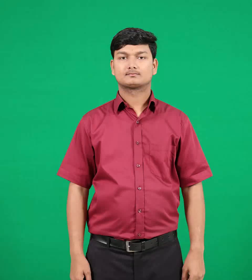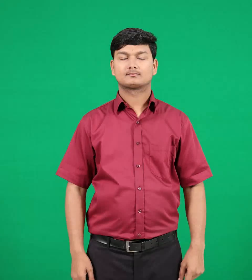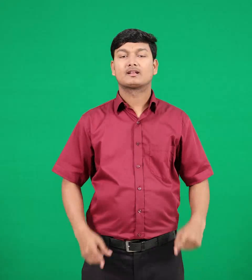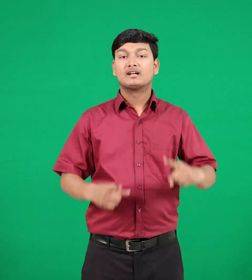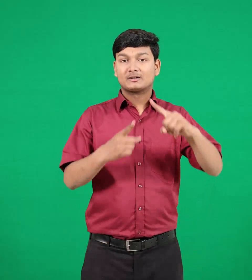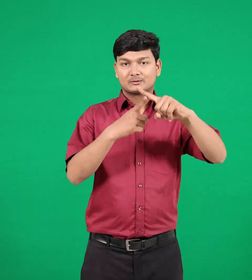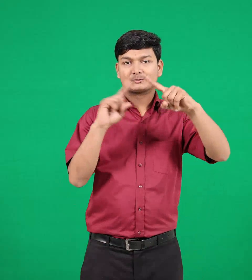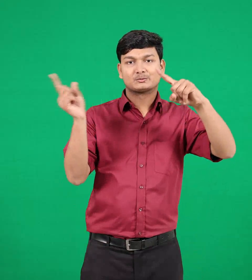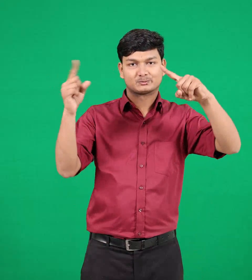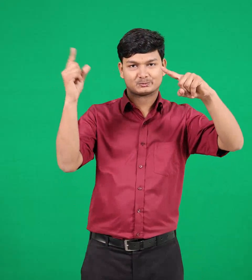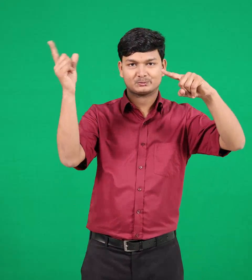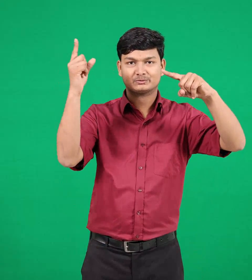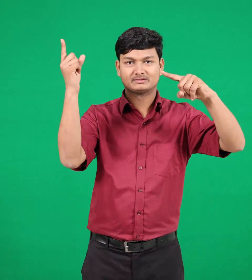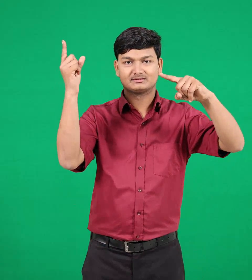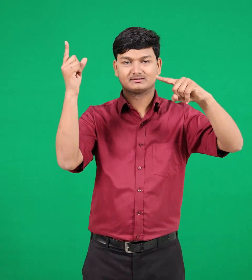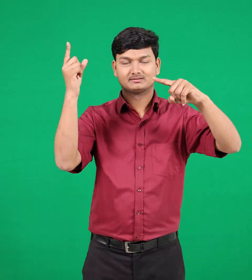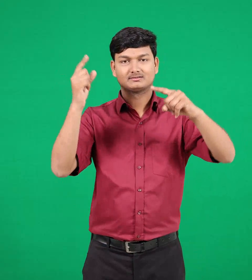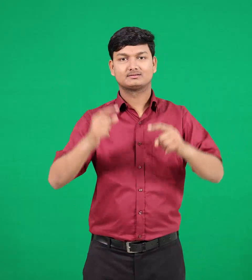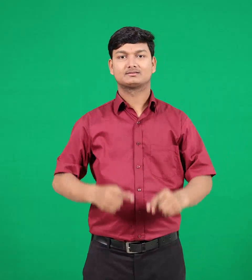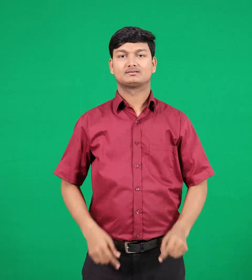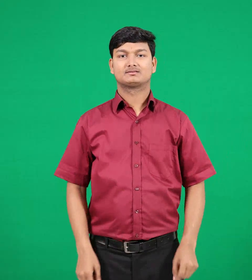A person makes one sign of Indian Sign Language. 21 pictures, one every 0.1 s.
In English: tour
